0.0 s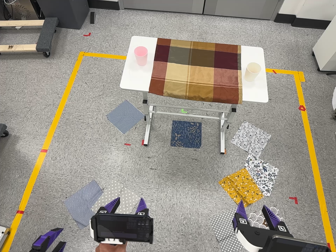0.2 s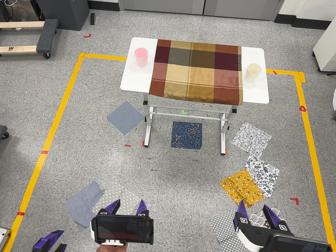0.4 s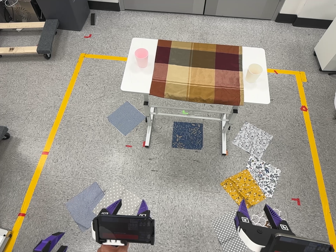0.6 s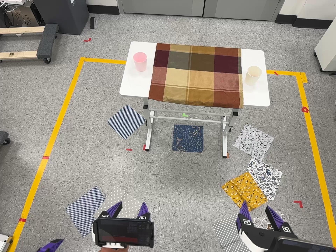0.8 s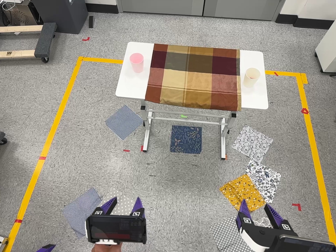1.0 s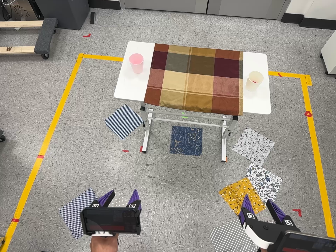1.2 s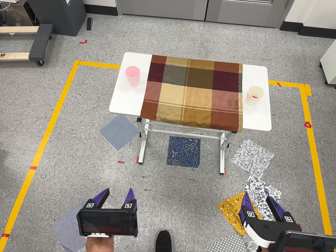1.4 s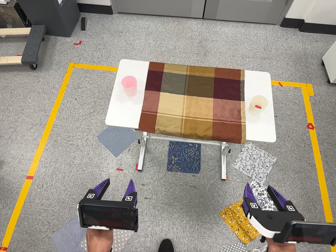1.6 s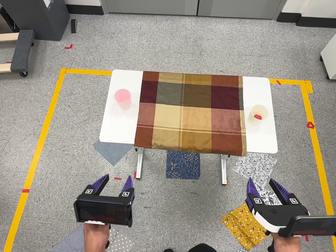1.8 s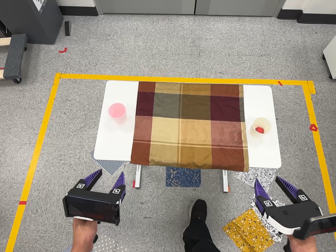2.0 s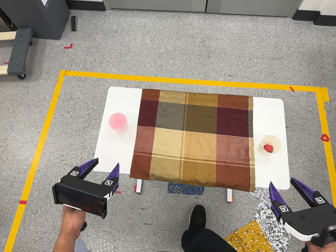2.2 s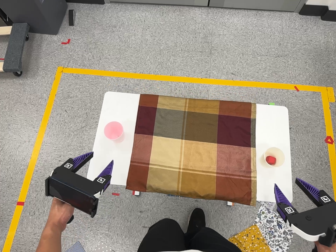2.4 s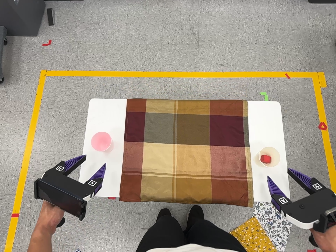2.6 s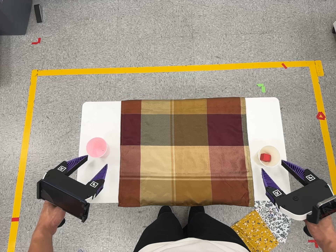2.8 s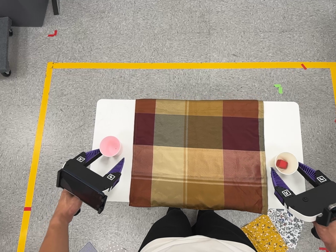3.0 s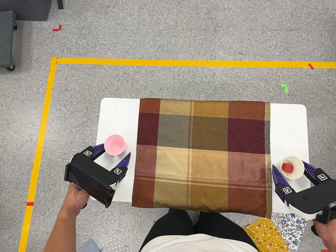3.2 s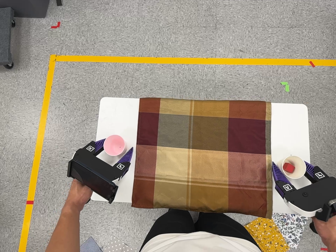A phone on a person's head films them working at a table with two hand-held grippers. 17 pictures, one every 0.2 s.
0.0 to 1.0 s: The camera travels toward the top of its view, forward and to its right, about 12 cm, so close, fixed things drift downward.
1.0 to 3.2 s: The camera travels toward the top of its view and forward, about 80 cm, so close, fixed things drift downward. Its aim tips toward the bottom of its view by about 15 degrees.
The film runs forward here.
